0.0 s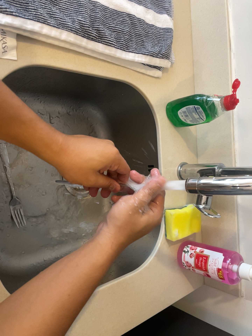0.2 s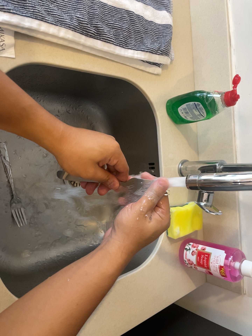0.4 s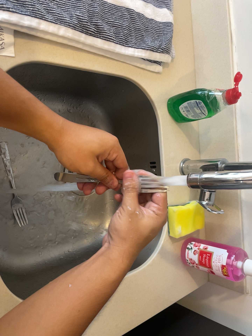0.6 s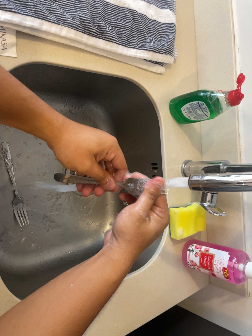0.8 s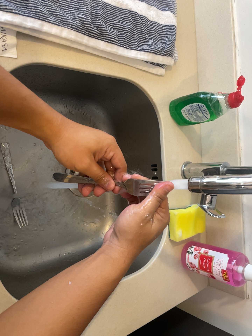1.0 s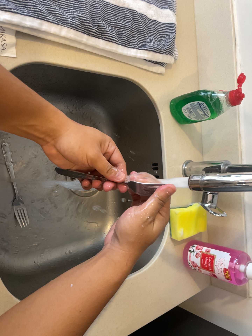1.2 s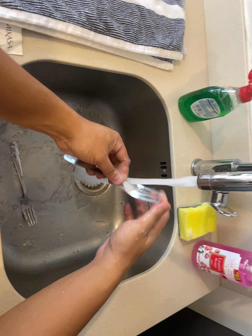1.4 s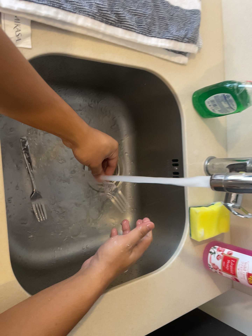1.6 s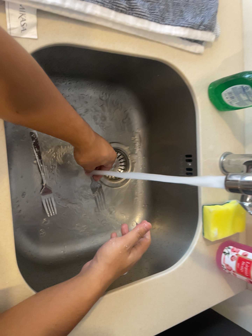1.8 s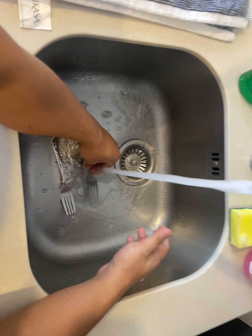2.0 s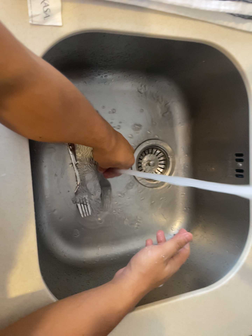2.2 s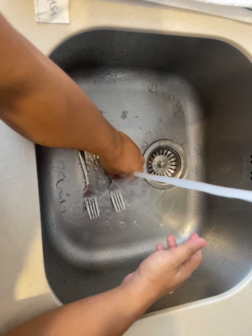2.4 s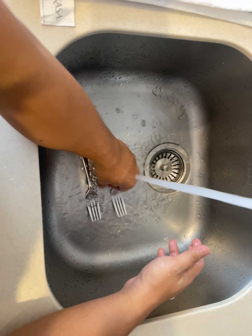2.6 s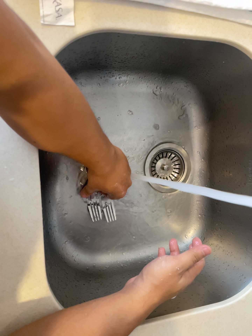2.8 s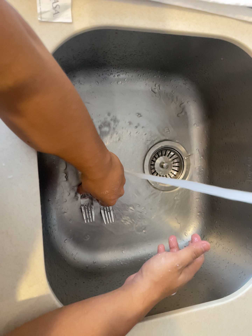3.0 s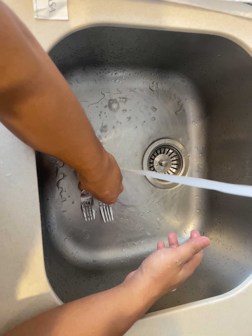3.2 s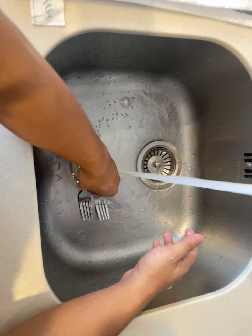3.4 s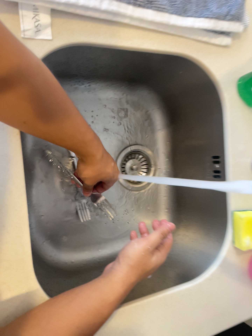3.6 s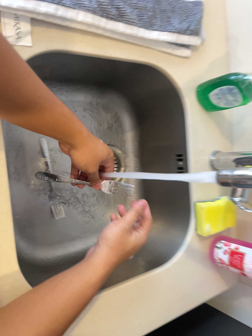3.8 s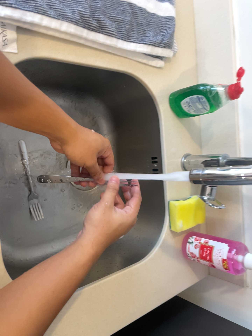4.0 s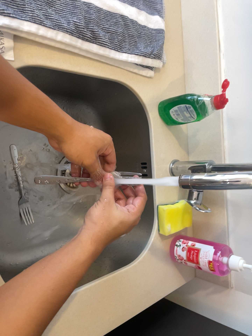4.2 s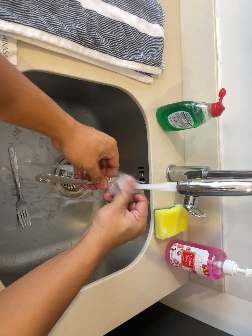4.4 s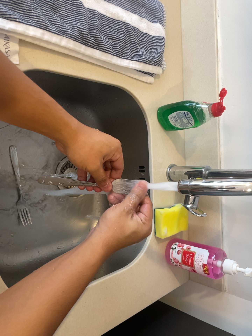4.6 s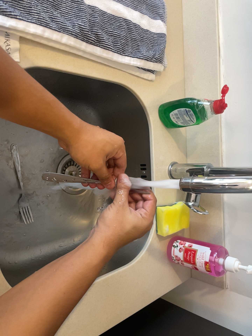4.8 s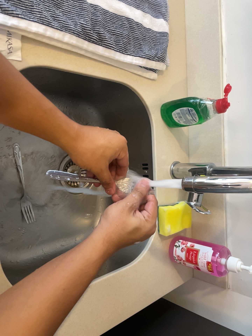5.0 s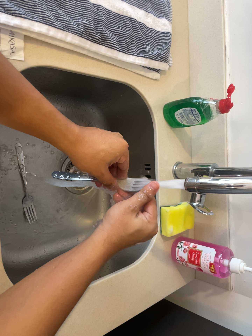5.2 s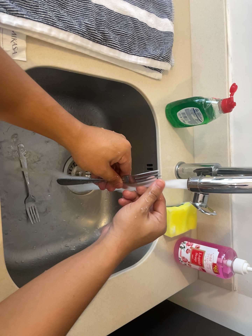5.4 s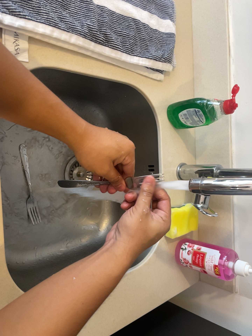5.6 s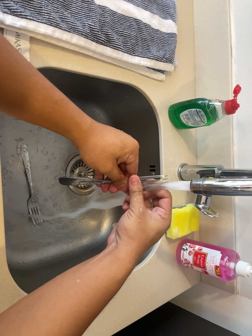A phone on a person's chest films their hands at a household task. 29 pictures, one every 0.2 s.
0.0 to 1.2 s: The camera shifts only a little, or ends up much as it began.
1.2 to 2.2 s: The camera pans to its left by about 20 degrees. It travels forward, about 12 cm, so what stands in front looms larger.
2.2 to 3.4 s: The camera shifts only a little, or ends up much as it began.
3.4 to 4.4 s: The camera swings to its right by about 20 degrees, and the scene slides to the left. It travels backward and to its left, about 12 cm, so what stands in front gets smaller.
4.4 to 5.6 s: The camera shifts only a little, or ends up much as it began.
The film runs forward here.
